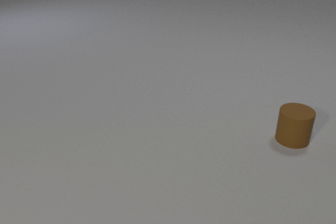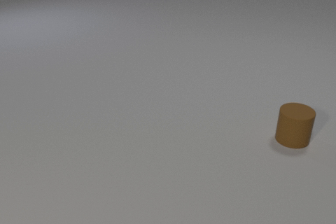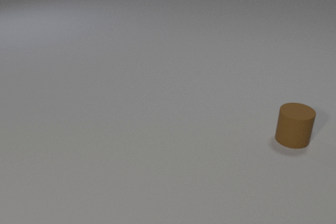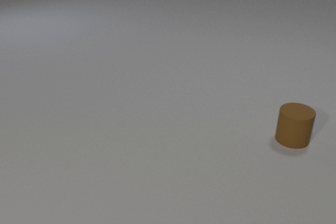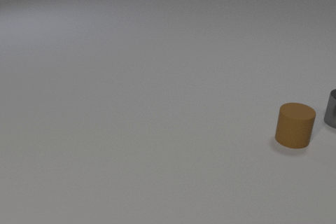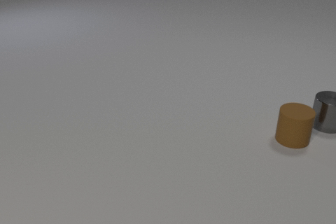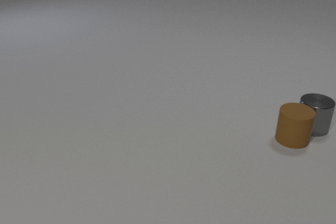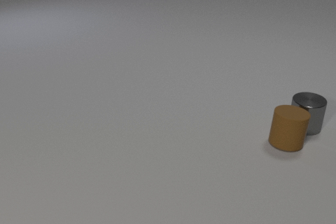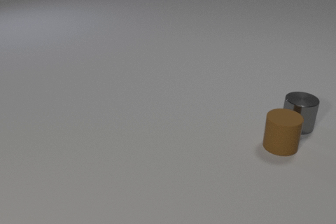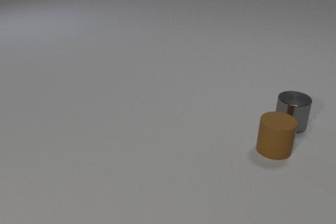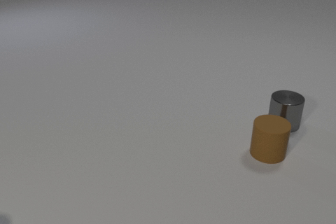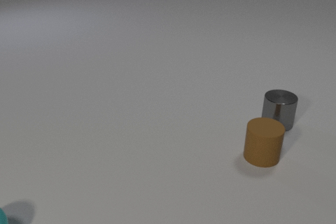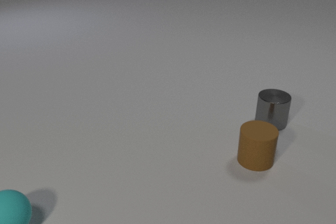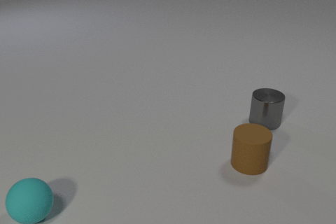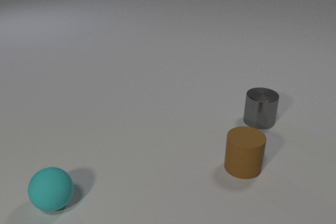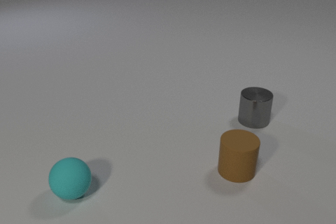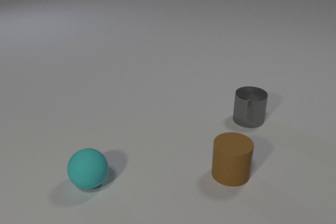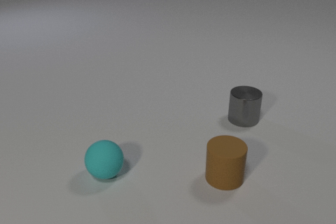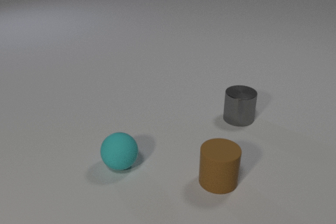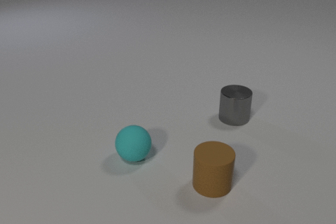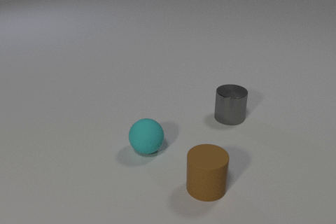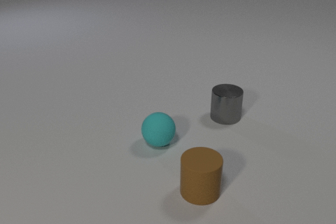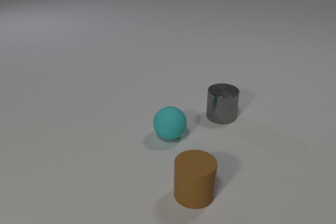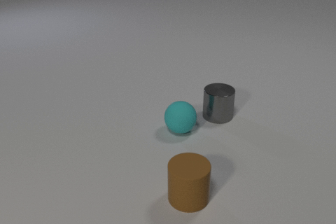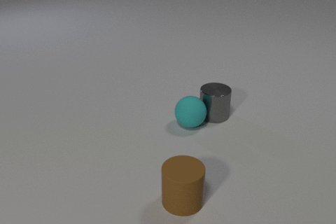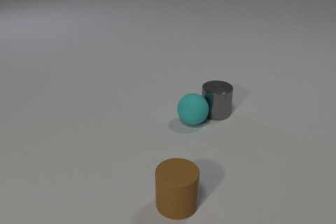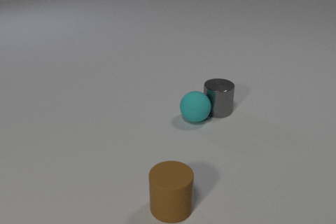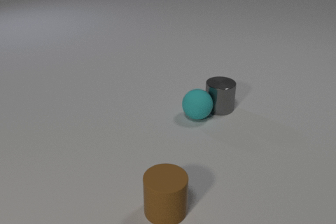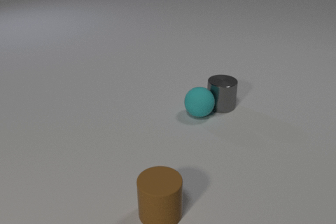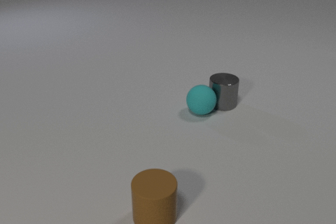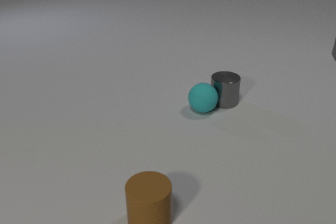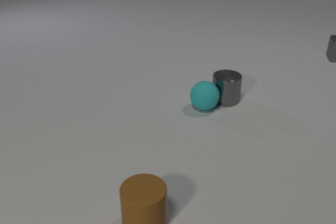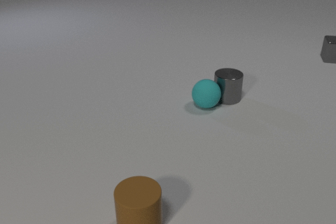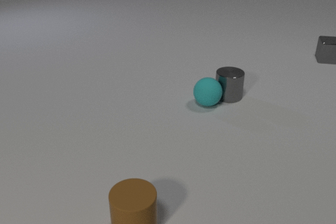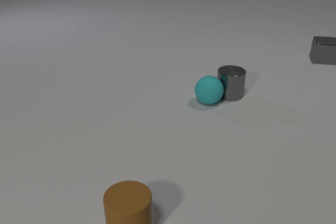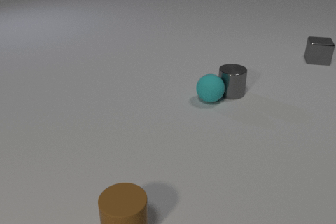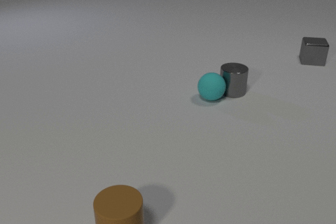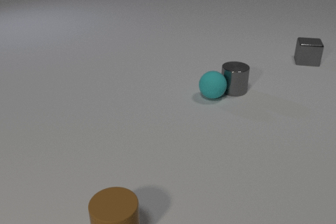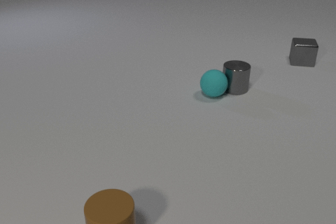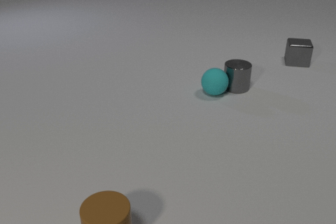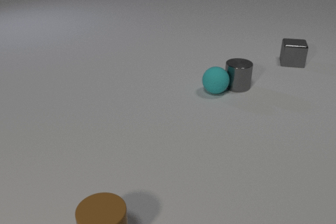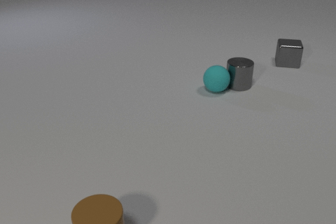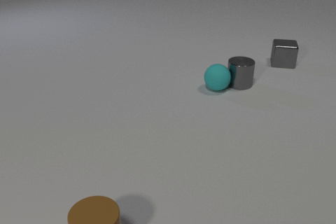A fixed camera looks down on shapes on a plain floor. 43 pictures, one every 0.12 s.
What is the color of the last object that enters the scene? gray.
Are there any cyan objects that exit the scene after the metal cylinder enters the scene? no.
How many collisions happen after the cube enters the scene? 0.
0.00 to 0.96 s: The gray metal cylinder comes in at the right edge, slides to the left and toward the camera. The brown rubber cylinder slides toward the camera and to the left. The gray metal cylinder and the brown rubber cylinder collide.
0.96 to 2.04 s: The gray metal cylinder slides to the left. The brown rubber cylinder slides toward the camera and to the left. The cyan rubber sphere comes in at the left edge, rolls to the right and away from the camera.
2.04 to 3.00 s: The gray metal cylinder slides to the left. The brown rubber cylinder slides to the left and toward the camera. The cyan rubber sphere rolls away from the camera and to the right. The gray metal cylinder and the cyan rubber sphere collide.
3.00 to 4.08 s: The gray metal cylinder slides away from the camera. The brown rubber cylinder slides to the left and toward the camera. The cyan rubber sphere rolls away from the camera. The gray metal cube comes in at the right edge, slides to the left and toward the camera.
4.08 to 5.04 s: The gray metal cylinder slides away from the camera. The brown rubber cylinder slides to the left and toward the camera. The cyan rubber sphere rolls away from the camera. The gray metal cube slides to the left and toward the camera.
